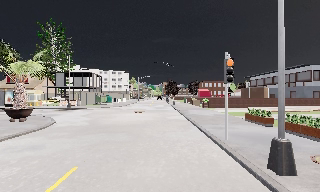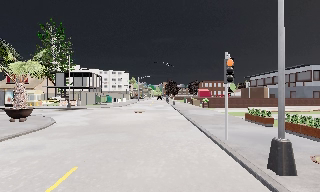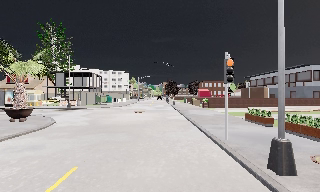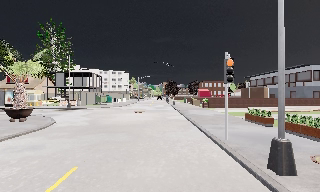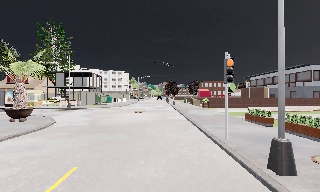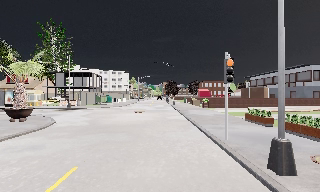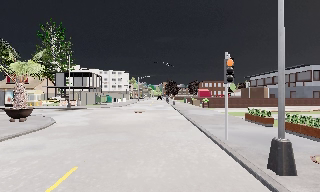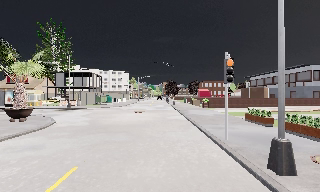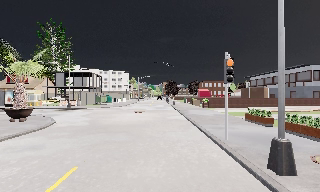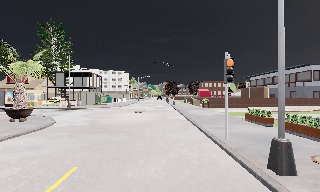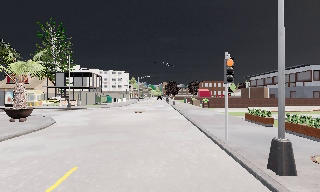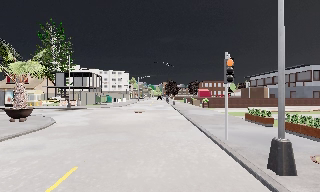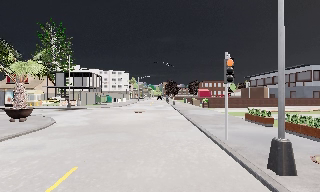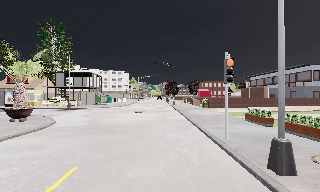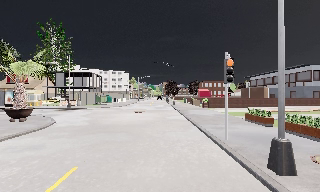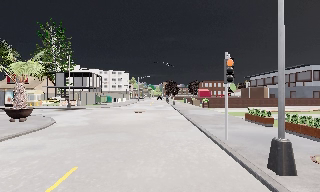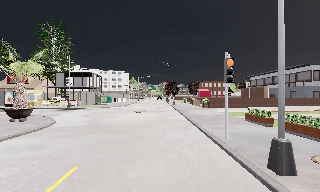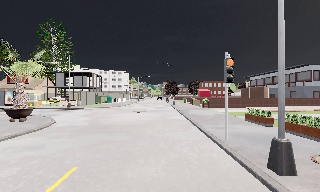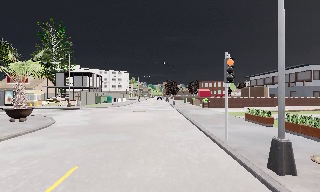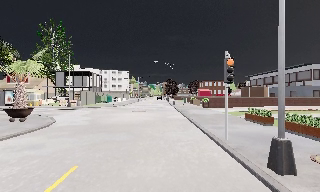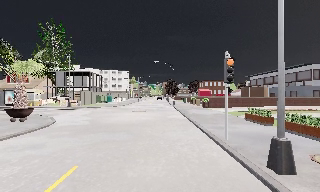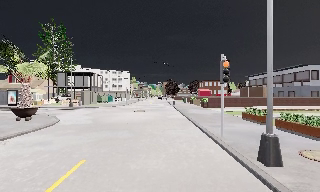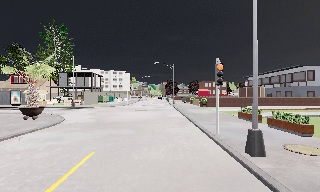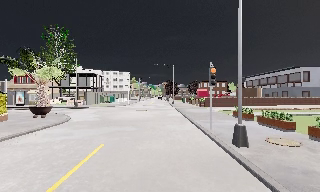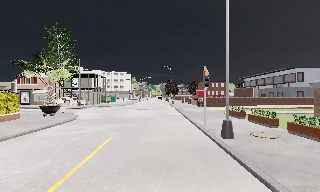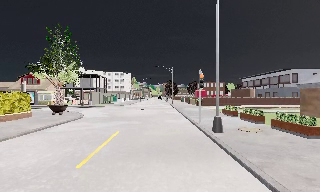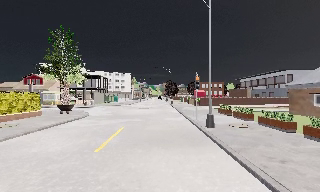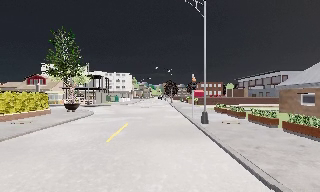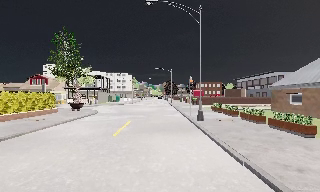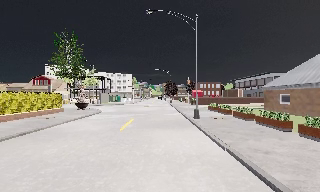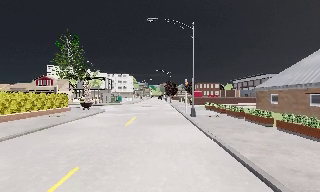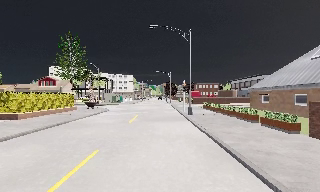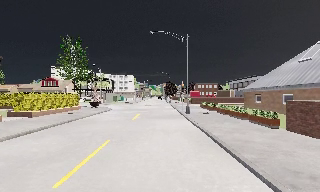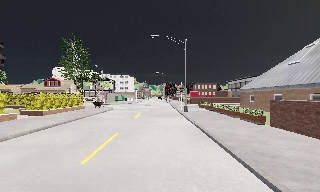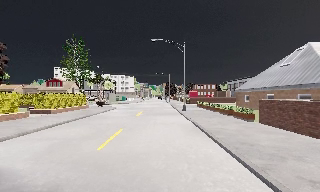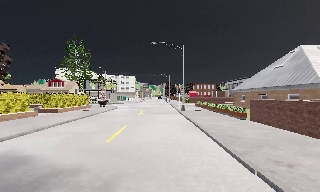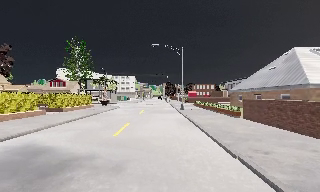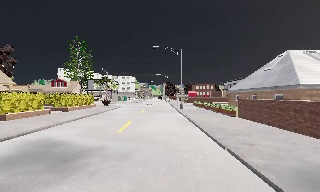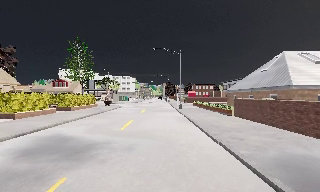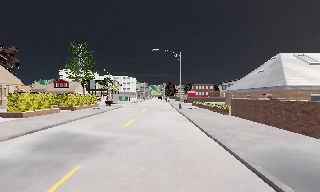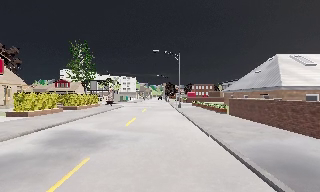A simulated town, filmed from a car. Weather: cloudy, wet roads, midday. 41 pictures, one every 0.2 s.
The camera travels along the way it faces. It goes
backward.
0.0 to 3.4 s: The camera keeps its place and its aim.
3.4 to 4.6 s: The camera travels backward, about 2 m, so what stands in front gets smaller. It gains speed.
4.6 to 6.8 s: The camera travels backward, about 12 m, so what stands in front gets smaller.
6.8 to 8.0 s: The camera travels backward, about 4.5 m, so what stands in front gets smaller. It loses speed.
The film runs backward here.
